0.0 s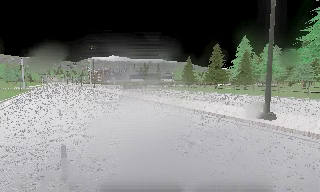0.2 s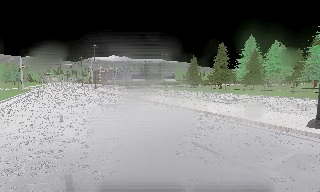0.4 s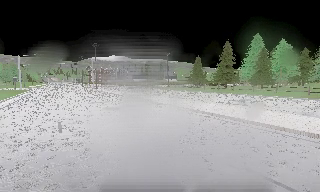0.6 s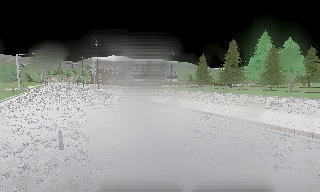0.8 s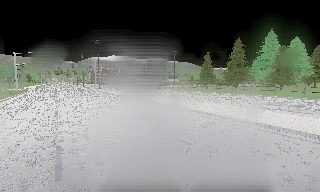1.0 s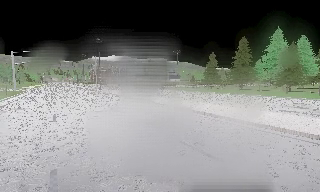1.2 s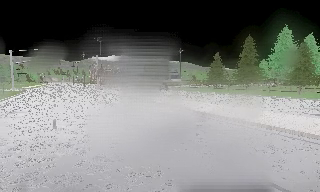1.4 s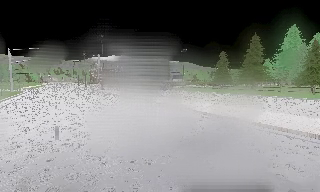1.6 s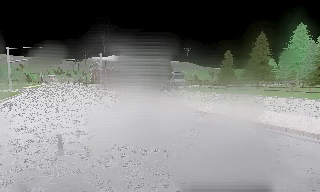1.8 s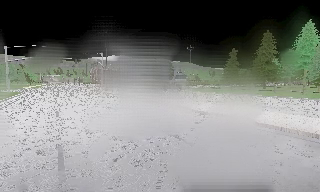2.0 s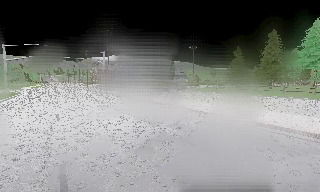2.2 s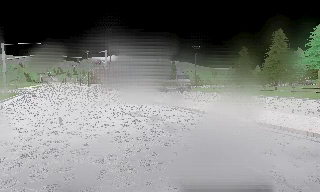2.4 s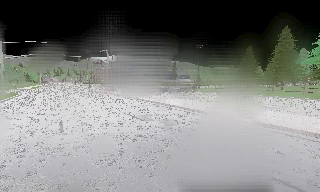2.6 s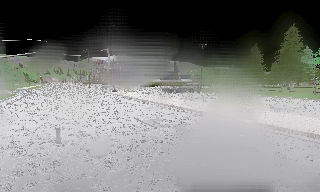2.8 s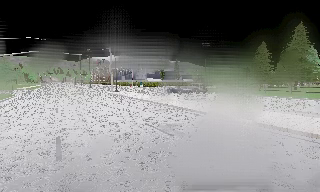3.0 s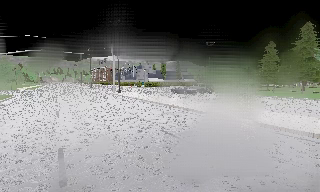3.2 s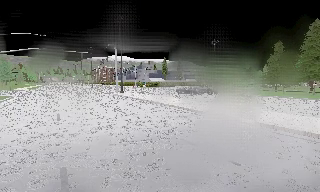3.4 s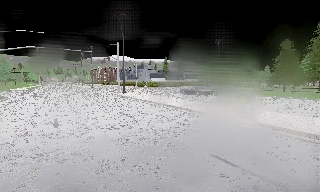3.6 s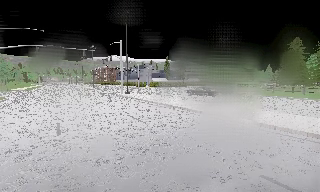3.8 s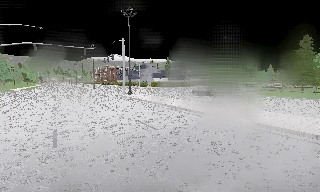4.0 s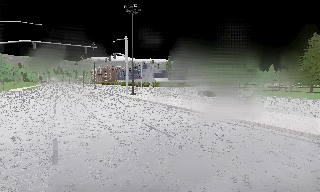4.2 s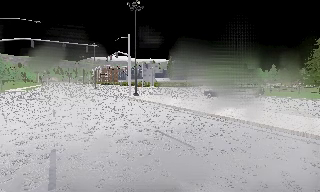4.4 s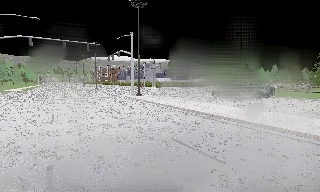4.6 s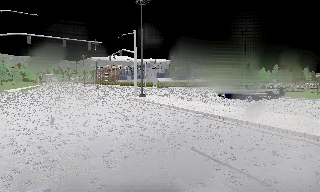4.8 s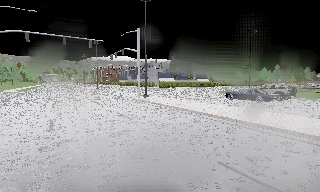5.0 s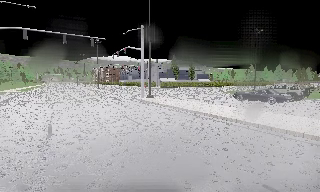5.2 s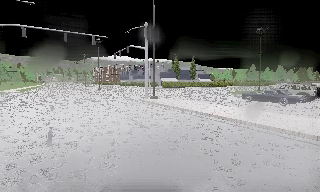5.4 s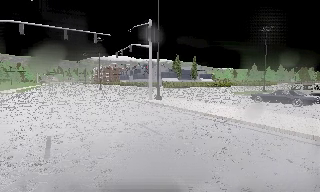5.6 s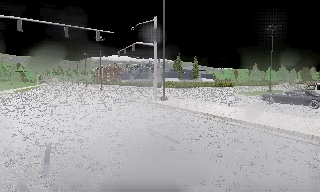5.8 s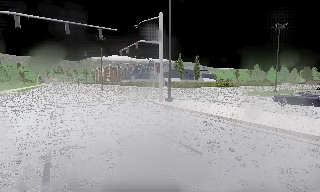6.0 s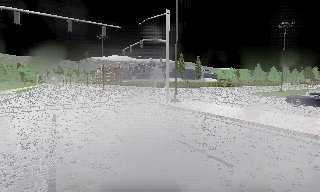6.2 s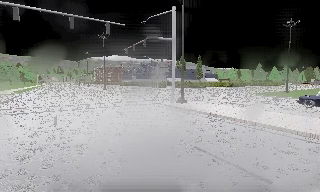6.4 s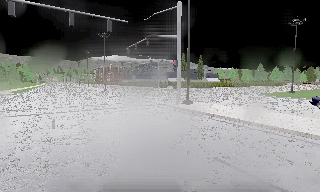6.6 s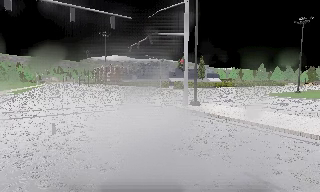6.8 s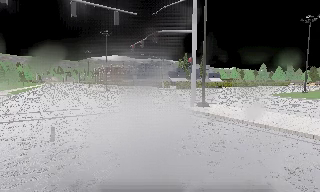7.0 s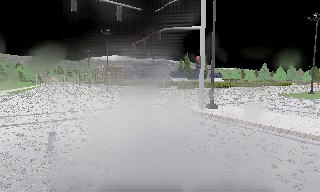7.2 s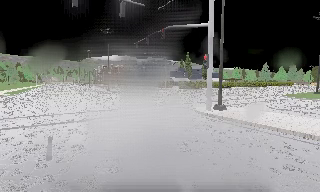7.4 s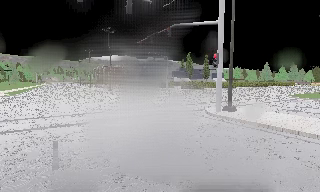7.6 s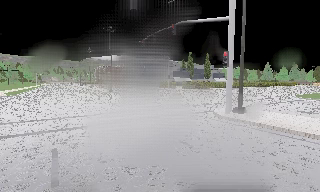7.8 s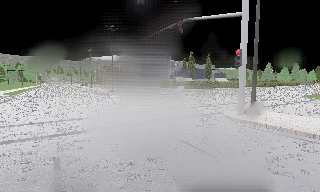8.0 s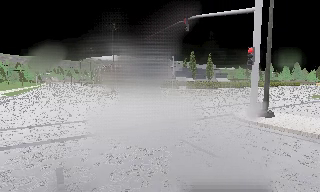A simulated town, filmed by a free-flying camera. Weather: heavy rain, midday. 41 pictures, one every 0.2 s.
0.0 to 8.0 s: The camera travels forward and to its left, about 45 m, so what stands in front looms larger. It loses speed.
The film runs backward here.
